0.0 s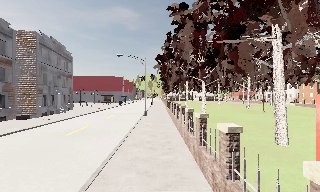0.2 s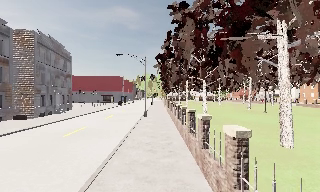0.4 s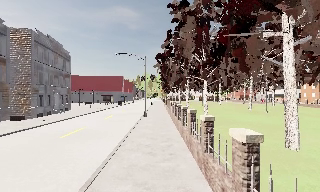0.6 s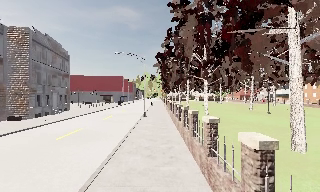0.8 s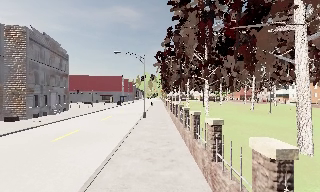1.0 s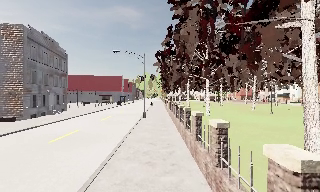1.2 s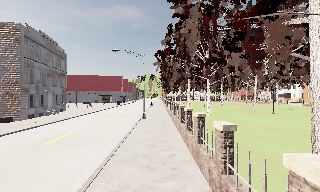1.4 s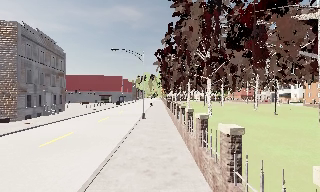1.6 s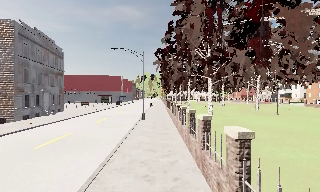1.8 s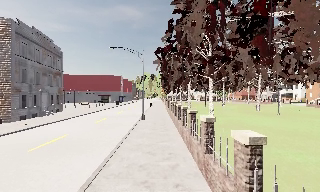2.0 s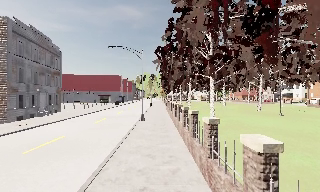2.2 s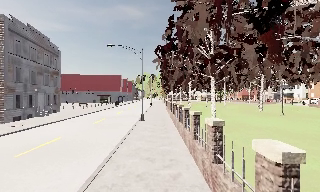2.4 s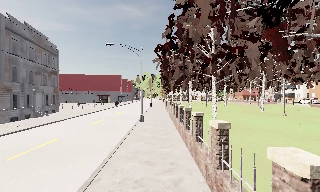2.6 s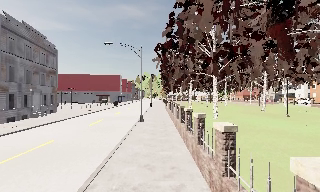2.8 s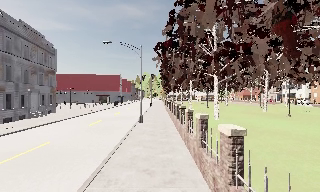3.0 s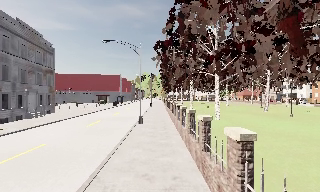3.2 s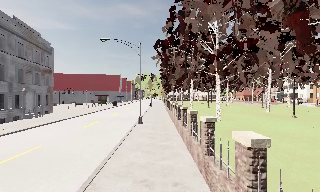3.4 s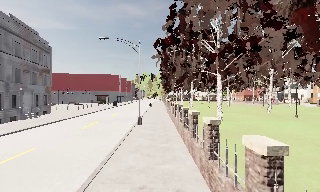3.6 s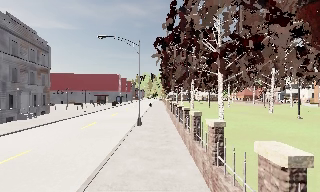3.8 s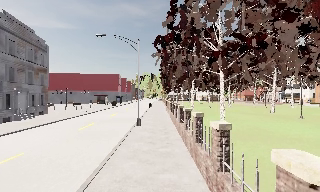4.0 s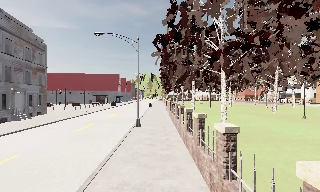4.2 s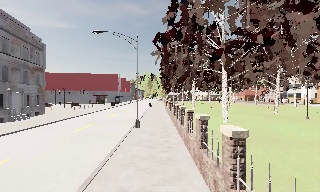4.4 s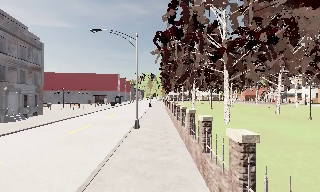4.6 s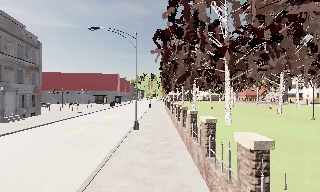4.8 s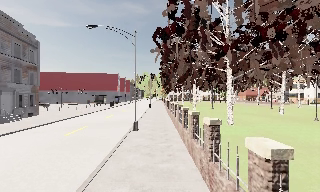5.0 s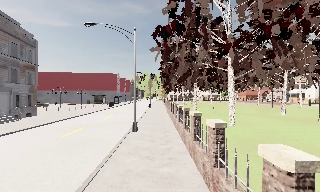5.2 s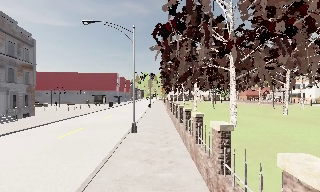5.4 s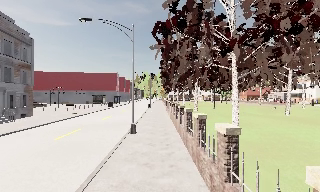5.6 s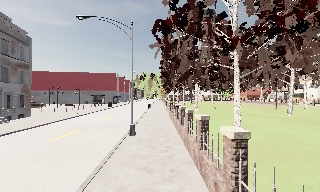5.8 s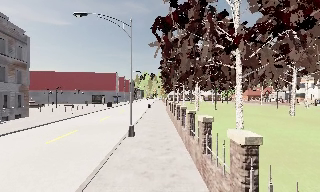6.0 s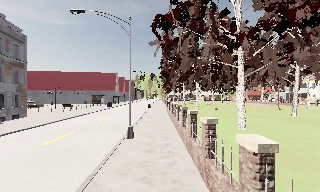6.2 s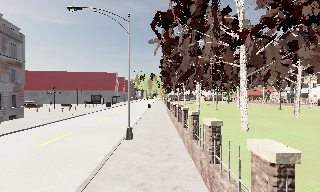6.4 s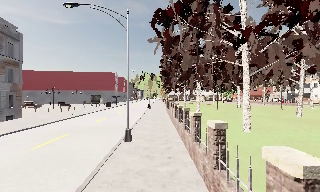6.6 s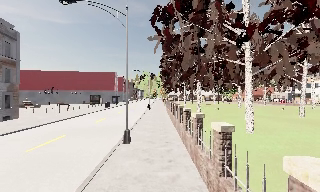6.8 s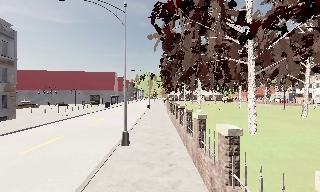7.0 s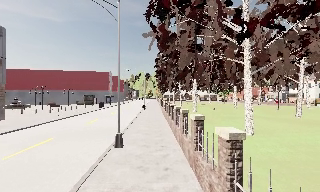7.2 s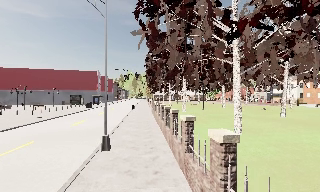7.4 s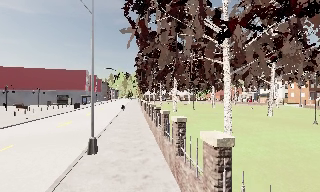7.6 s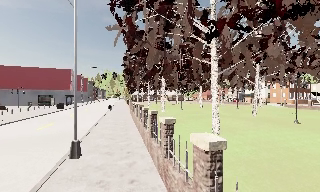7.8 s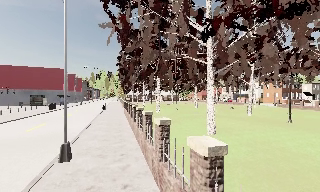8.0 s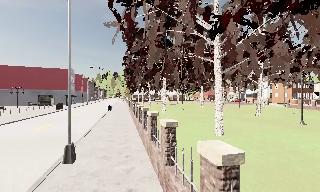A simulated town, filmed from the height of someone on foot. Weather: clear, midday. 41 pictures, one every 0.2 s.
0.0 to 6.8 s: The camera travels forward, about 12 m, so what stands in front looms larger.
6.8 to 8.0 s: The camera pans to its right, which is clockwise from overhead, by about 15 degrees. It travels forward, about 1.5 m, so what stands in front looms larger.
The film runs forward here.
